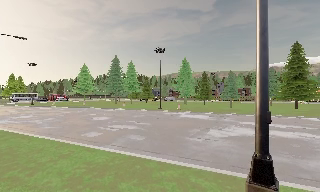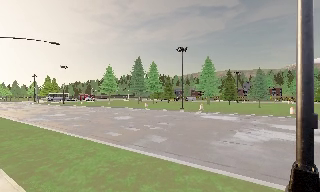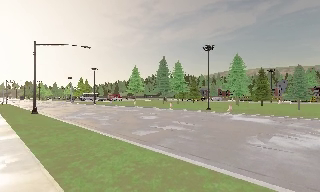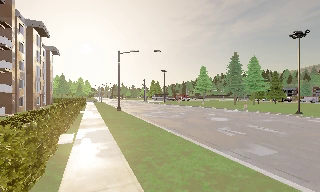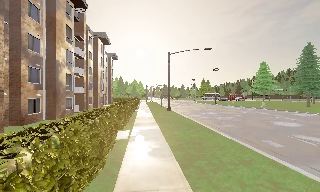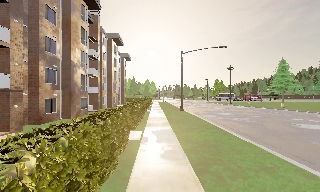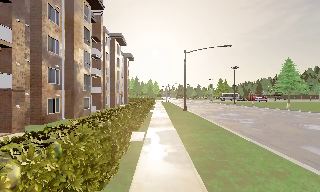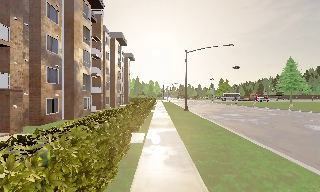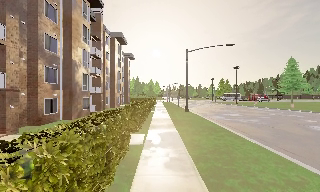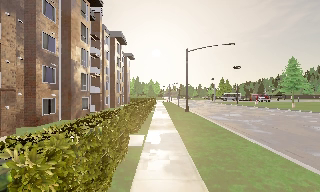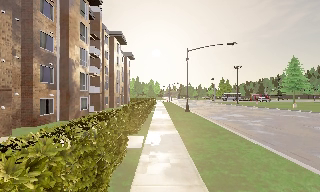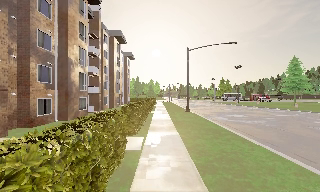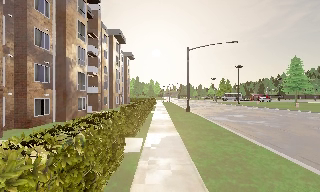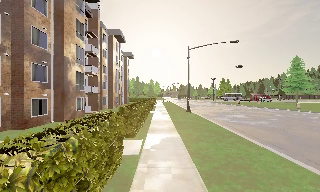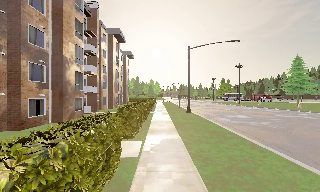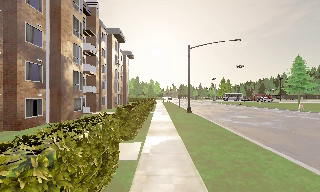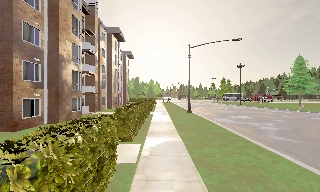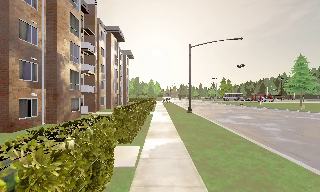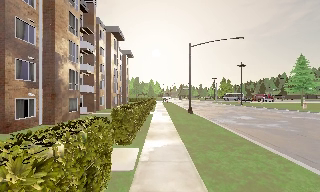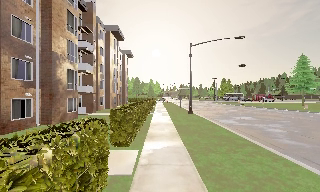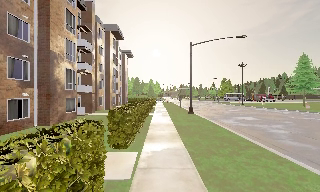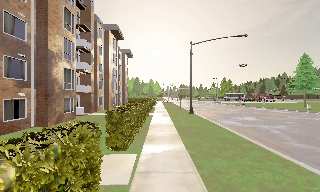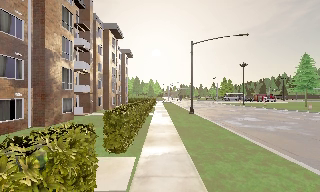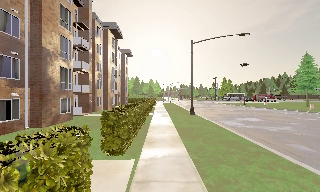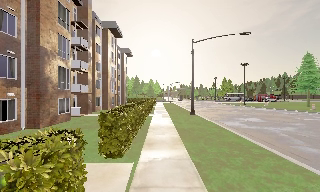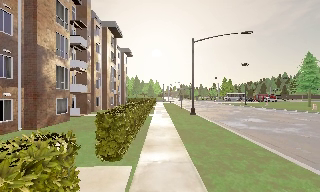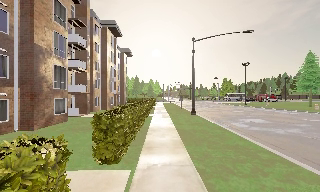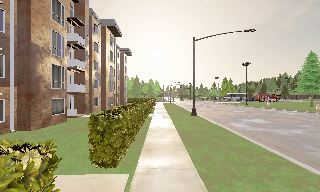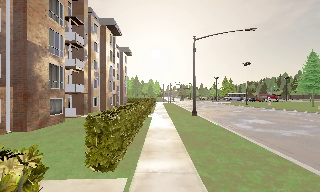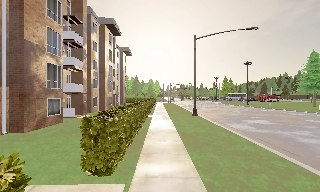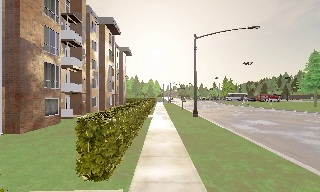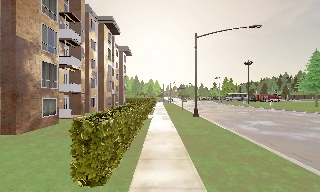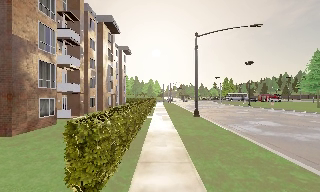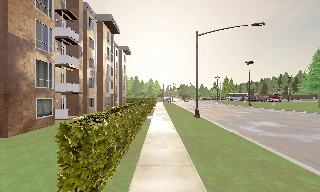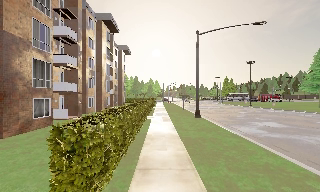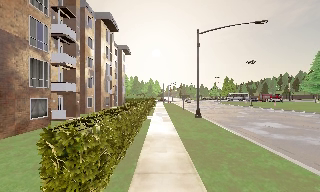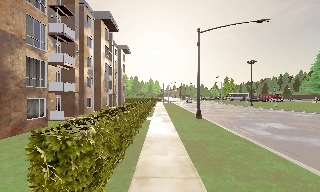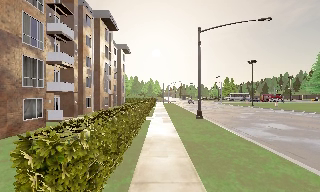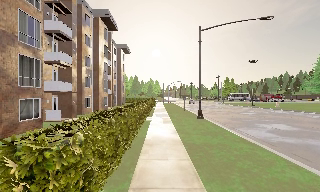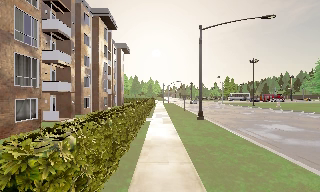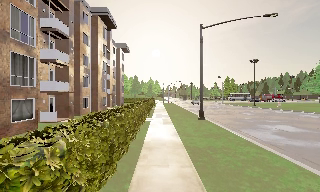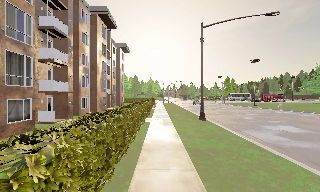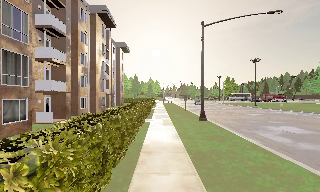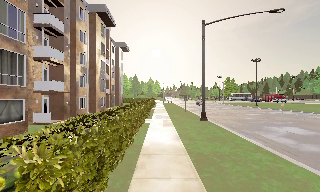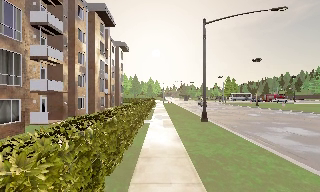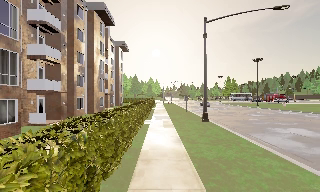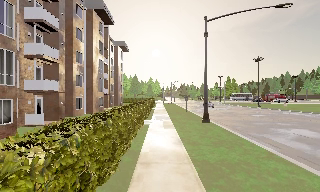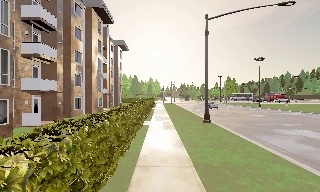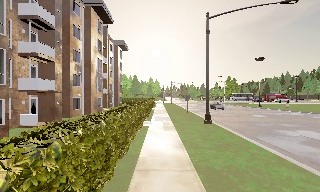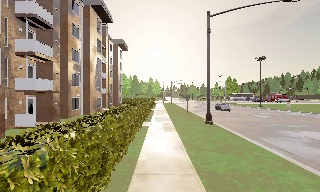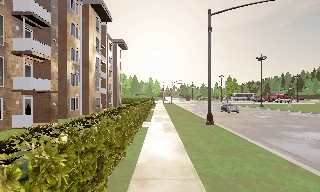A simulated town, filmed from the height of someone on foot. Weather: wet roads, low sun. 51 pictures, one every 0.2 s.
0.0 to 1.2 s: The camera swings to its left by about 65 degrees, and the scene slides to the right. It travels forward, about 1.5 m.
1.2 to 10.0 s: The camera travels forward, about 13 m, so what stands in front looms larger.
The film runs forward here.
